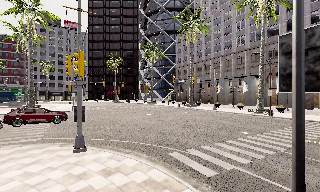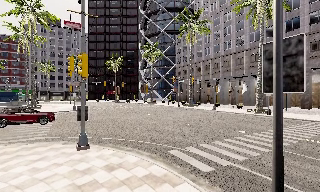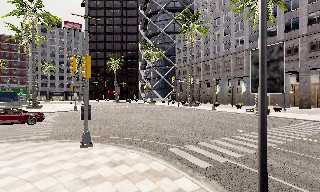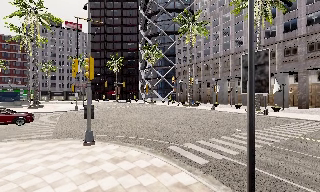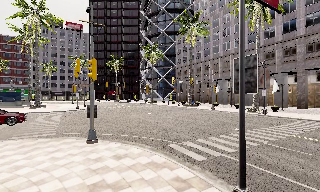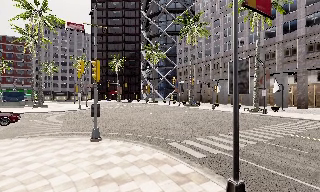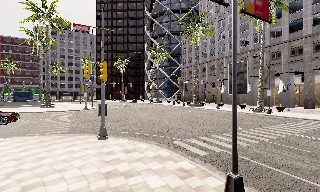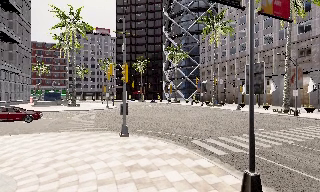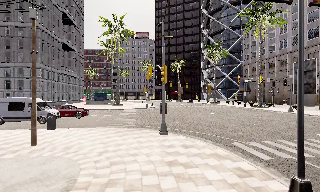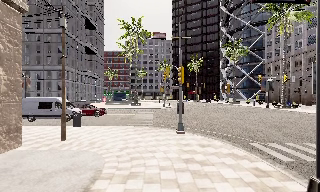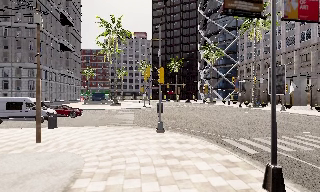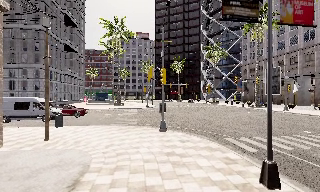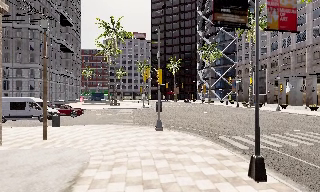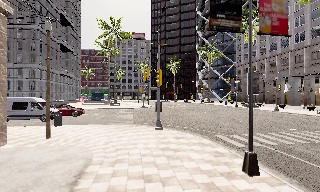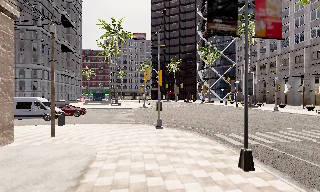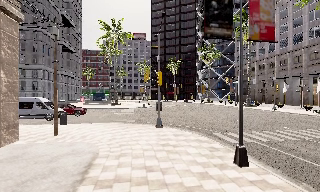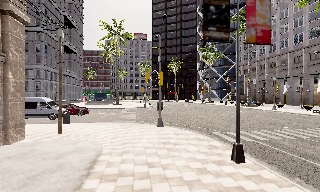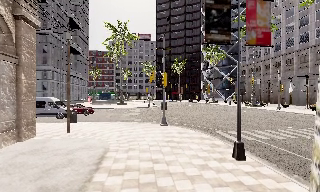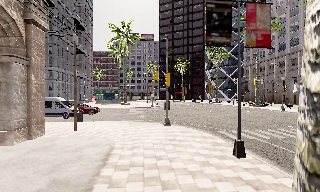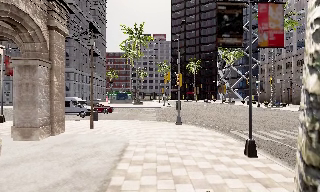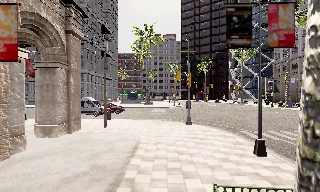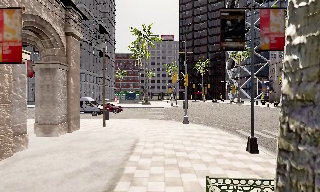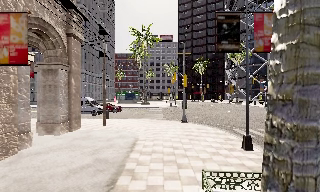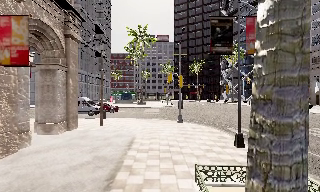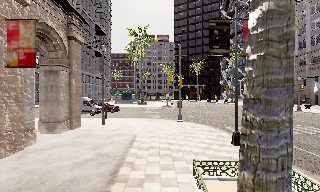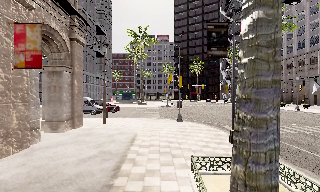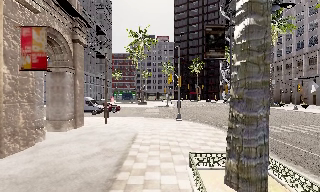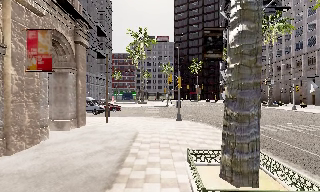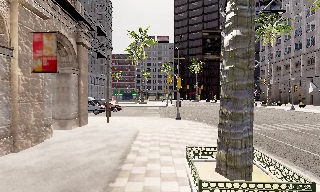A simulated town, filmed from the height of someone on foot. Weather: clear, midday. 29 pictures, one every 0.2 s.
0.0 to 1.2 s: The camera travels backward, about 2 m, so what stands in front gets smaller.
1.2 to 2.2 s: The camera pans to its left, which is counterclockwise from overhead, by about 20 degrees. It travels backward, about 1.5 m, so what stands in front gets smaller.
2.2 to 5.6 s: The camera travels backward, about 5 m, so what stands in front gets smaller.
The film runs backward here.
